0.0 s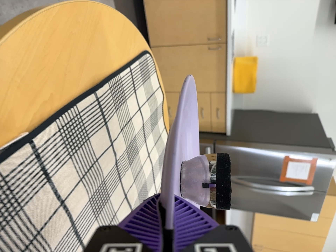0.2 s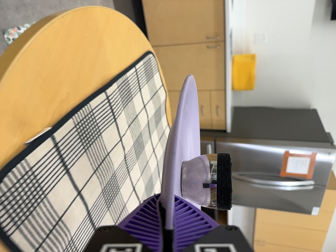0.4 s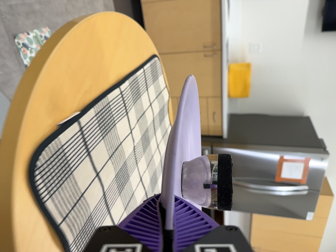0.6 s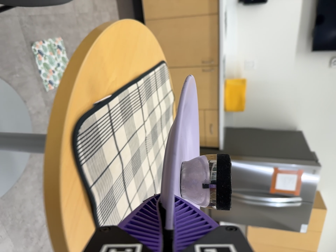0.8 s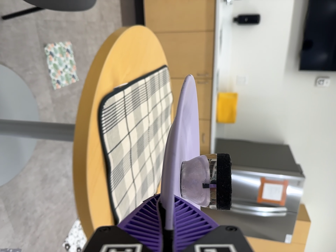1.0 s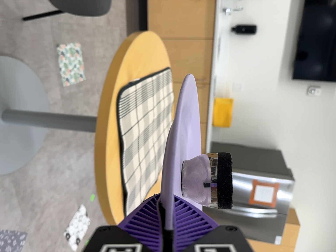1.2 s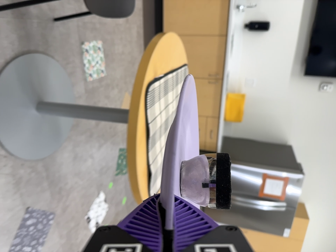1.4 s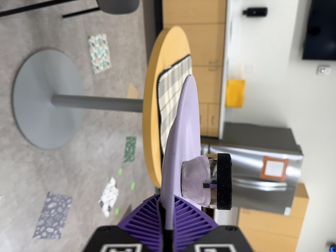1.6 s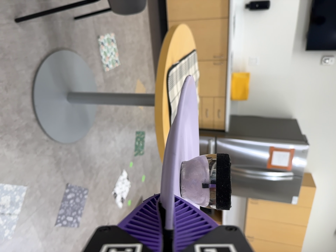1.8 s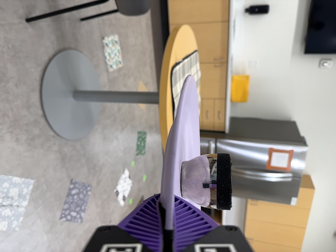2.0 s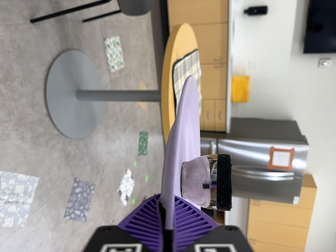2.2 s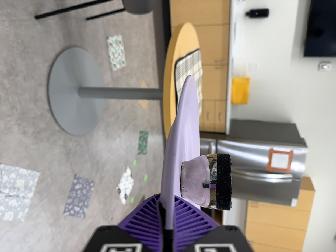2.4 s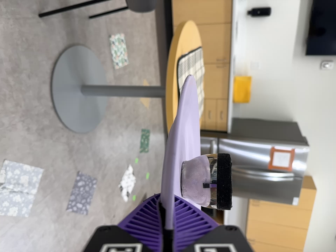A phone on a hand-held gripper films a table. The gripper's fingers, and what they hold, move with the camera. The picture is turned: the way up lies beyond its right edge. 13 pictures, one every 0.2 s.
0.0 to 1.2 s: The camera travels backward and toward the bottom of its view, about 60 cm, so what stands in front gets smaller. Its aim tips toward the top of its view by about 10 degrees.
1.2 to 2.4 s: The camera travels backward and toward the bottom of its view, about 32 cm, so what stands in front gets smaller.
The film runs backward here.
